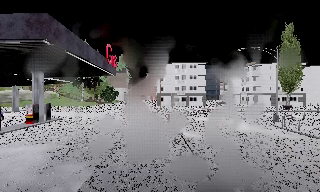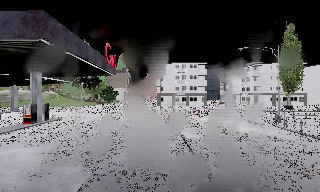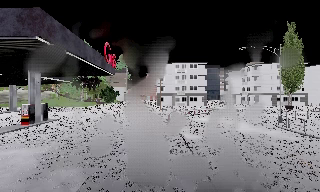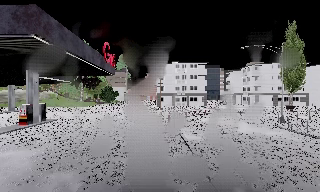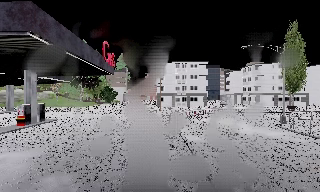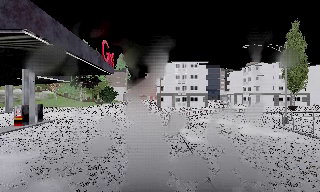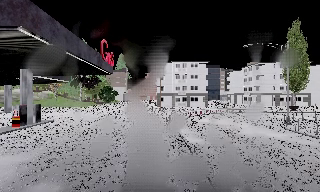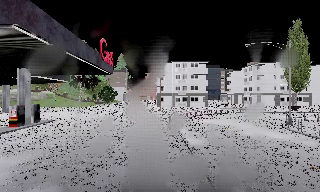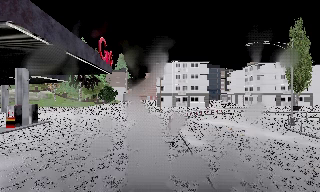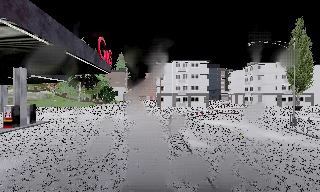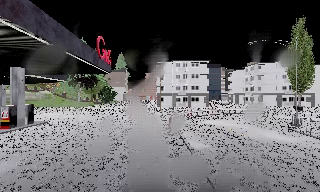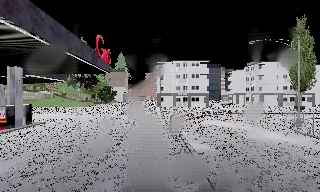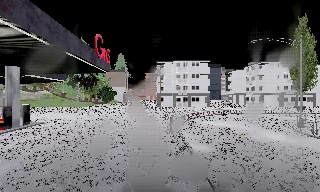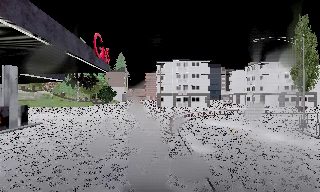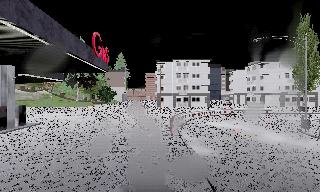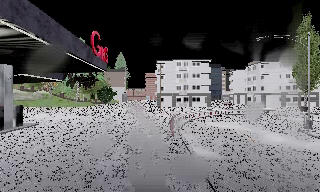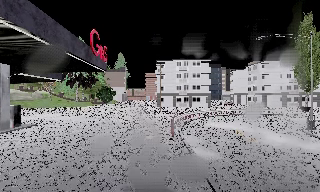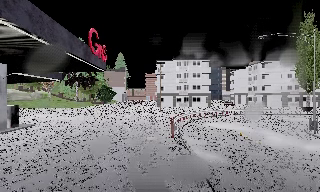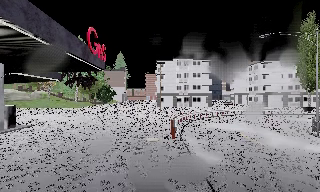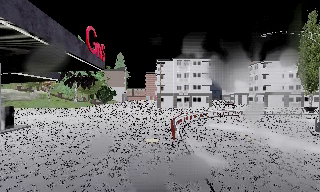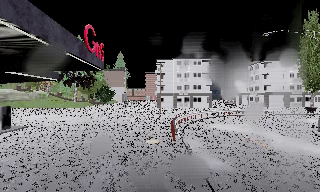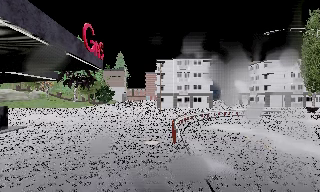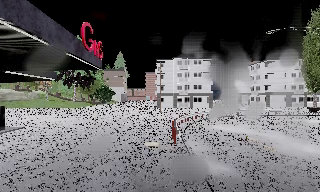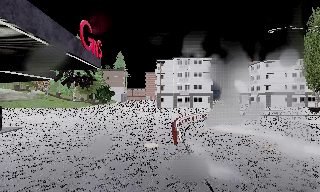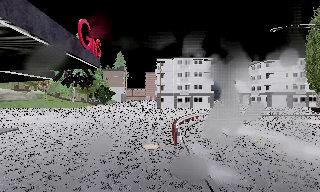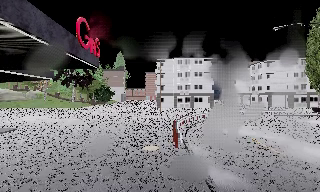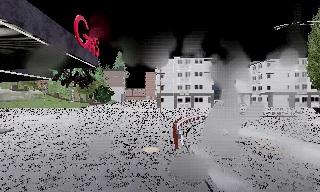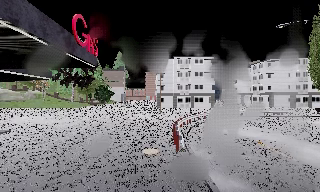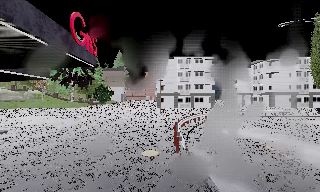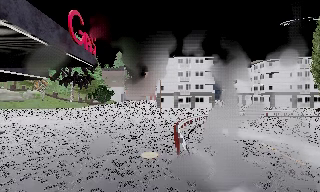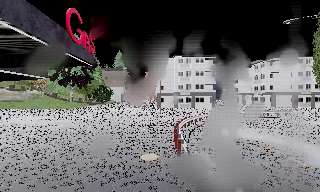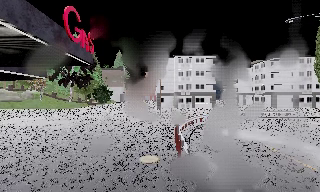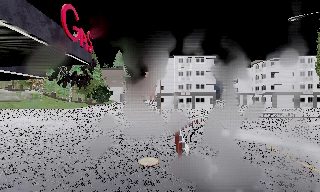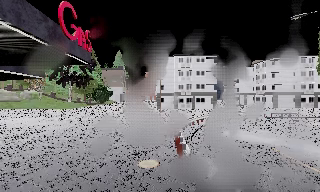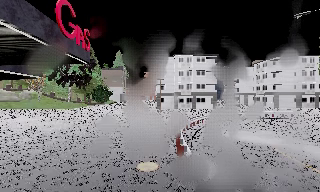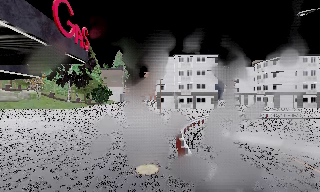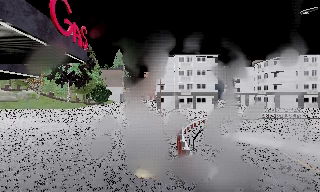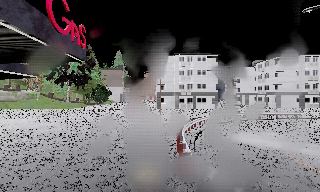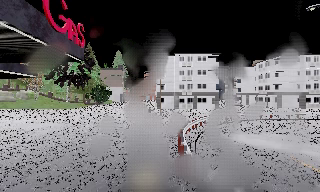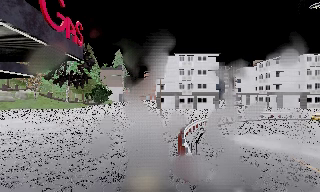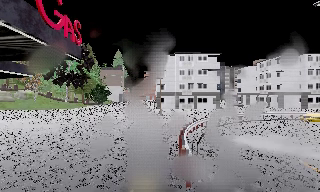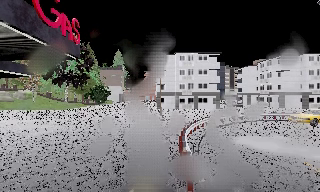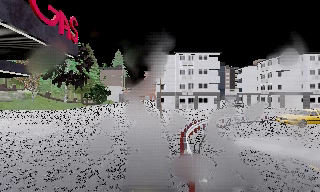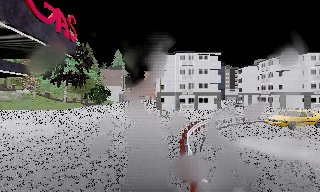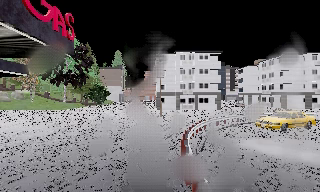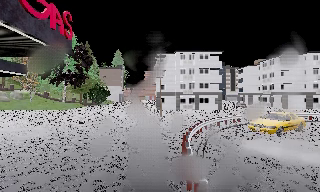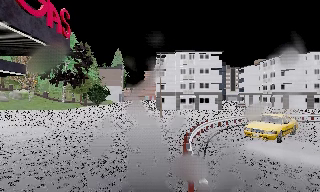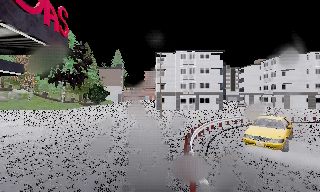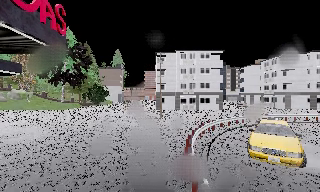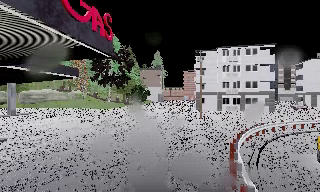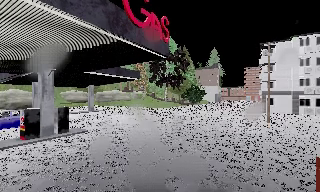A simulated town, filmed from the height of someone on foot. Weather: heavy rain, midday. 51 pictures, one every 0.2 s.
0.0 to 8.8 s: The camera travels forward, about 10 m, so what stands in front looms larger.
8.8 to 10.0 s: The camera swings to its left by about 35 degrees, and the scene slides to the right. It travels forward, about 1 m.
The film runs forward here.
